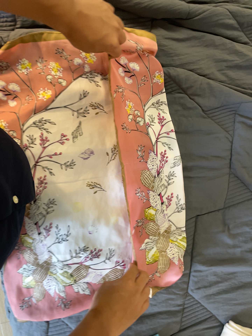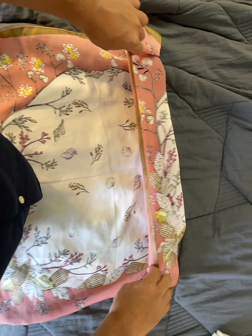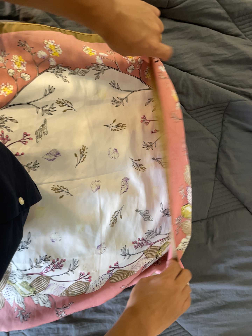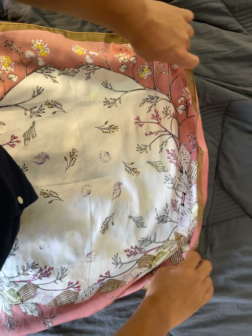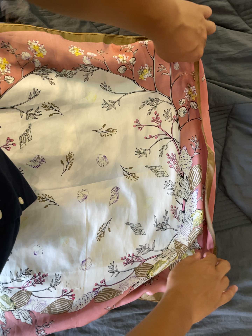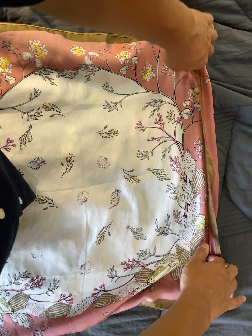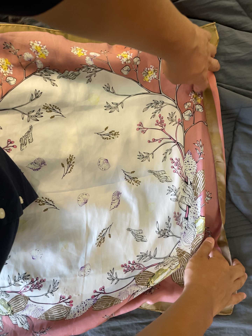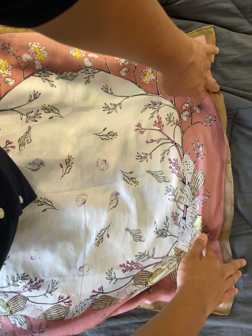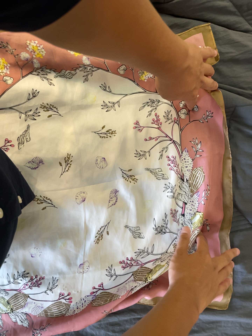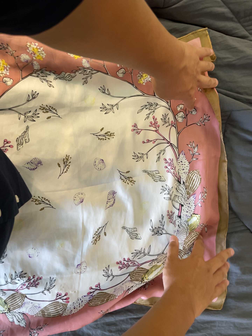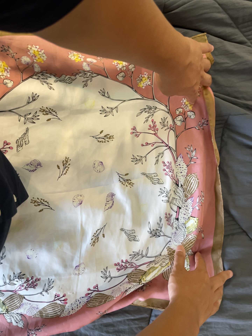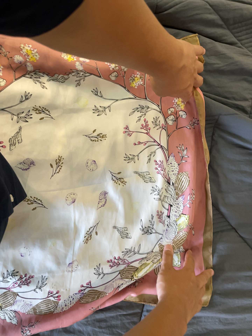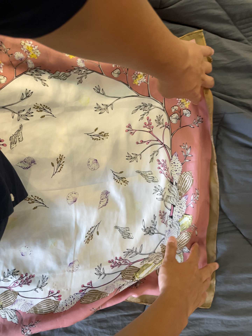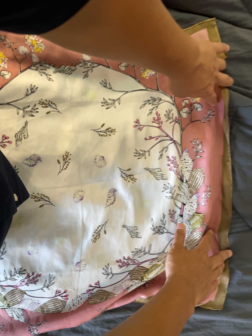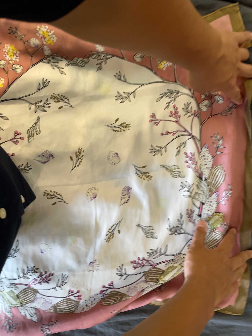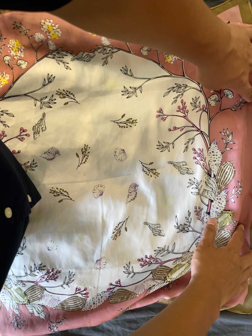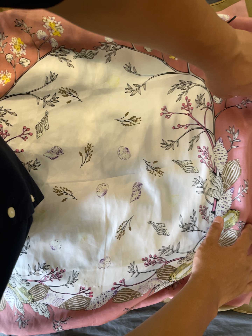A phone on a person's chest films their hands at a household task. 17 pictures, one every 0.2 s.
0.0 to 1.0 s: The camera pans to its left by about 10 degrees. It travels to its right and forward, about 22 cm.
1.0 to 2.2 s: The camera shifts only a little, or ends up much as it began.
2.2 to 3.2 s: The camera travels forward, about 7 cm, so what stands in front looms larger.
The film runs backward here.
